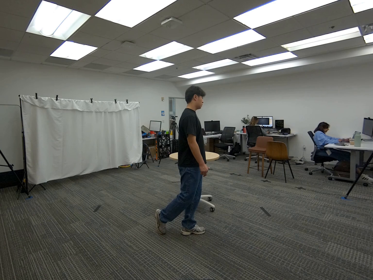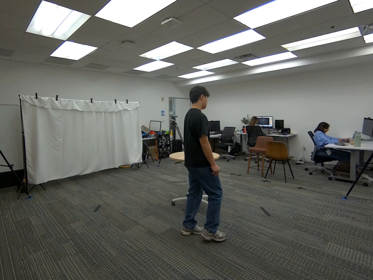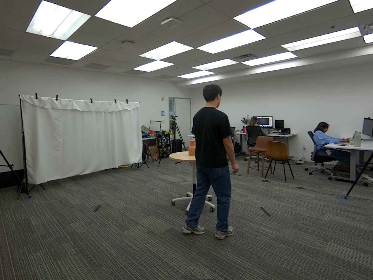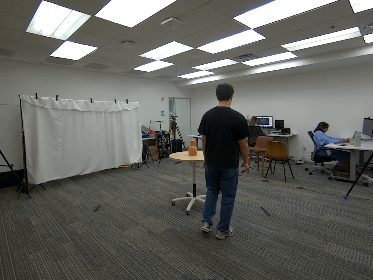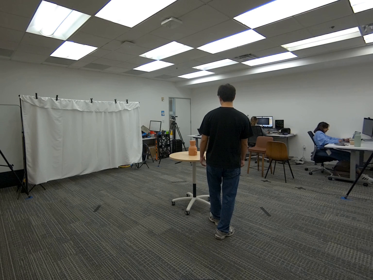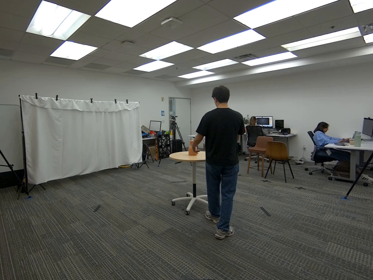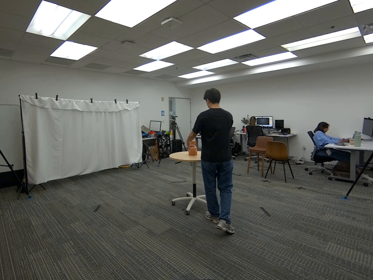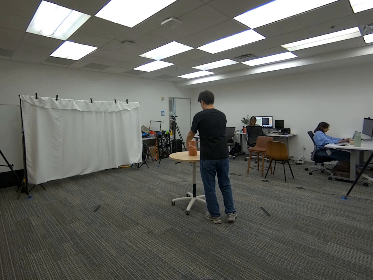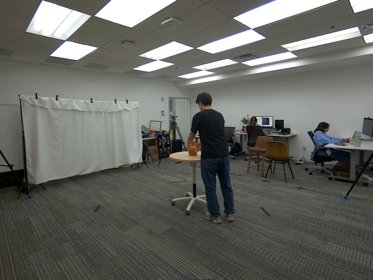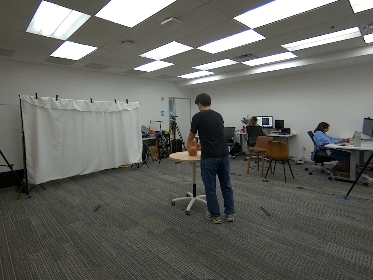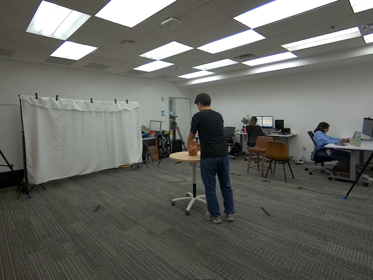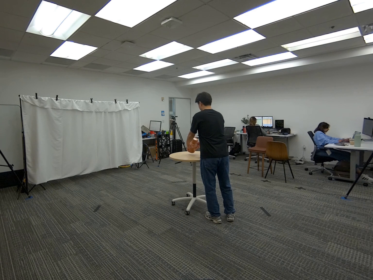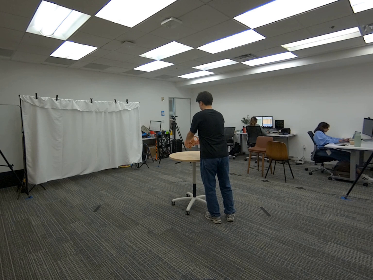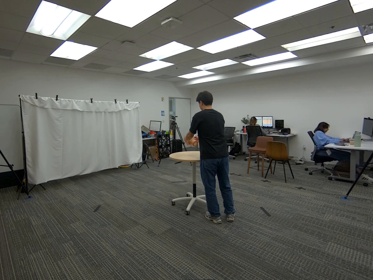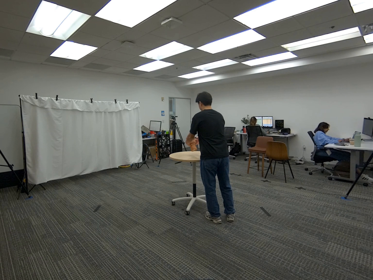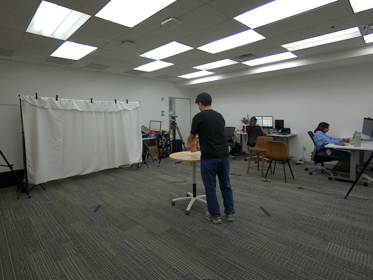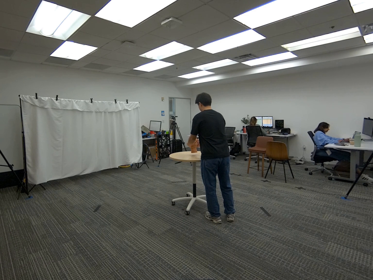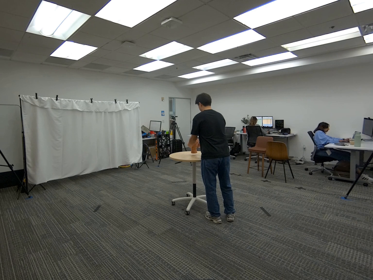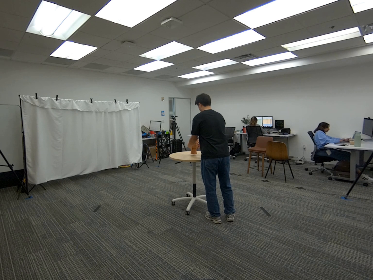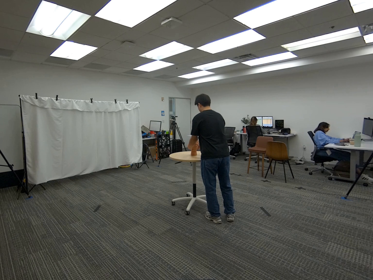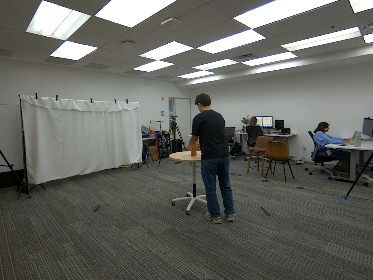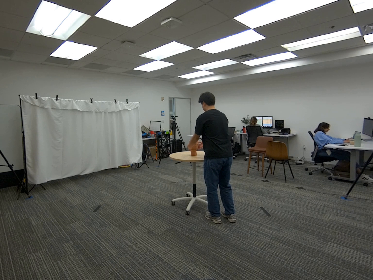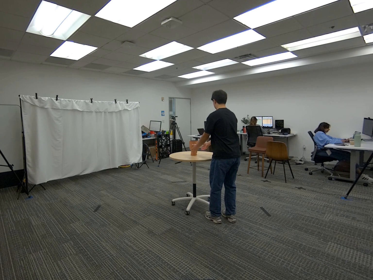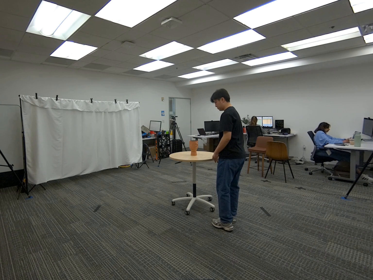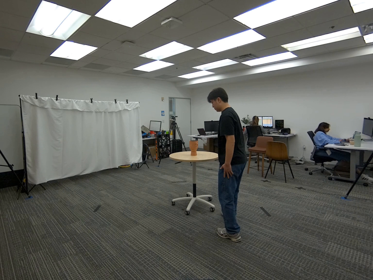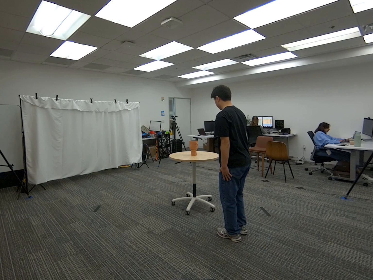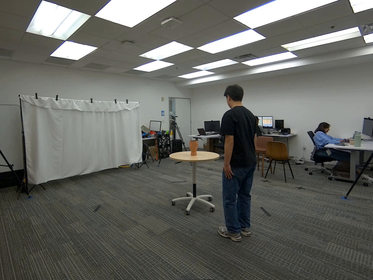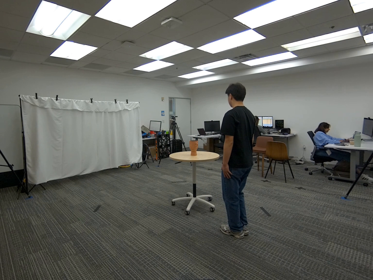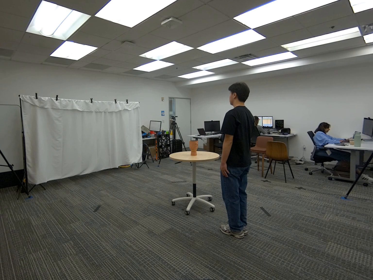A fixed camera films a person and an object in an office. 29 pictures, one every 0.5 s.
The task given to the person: Walk over to the ceramic vase on the round table and pick it up with both hands. Place the vase upside on the table.
